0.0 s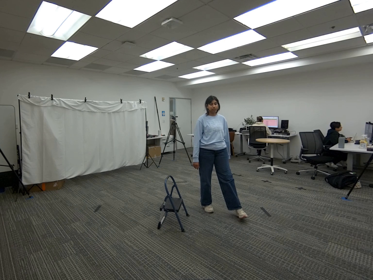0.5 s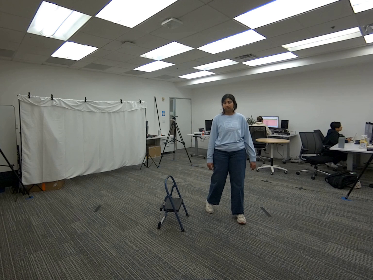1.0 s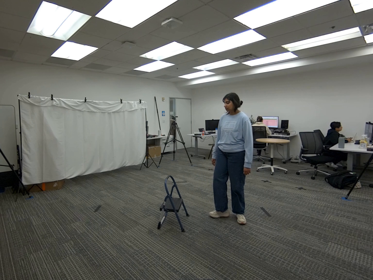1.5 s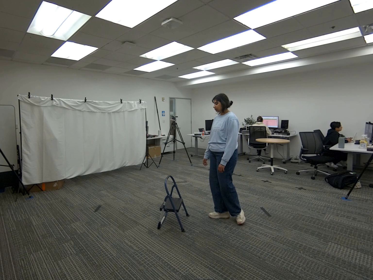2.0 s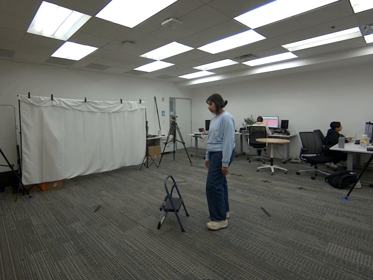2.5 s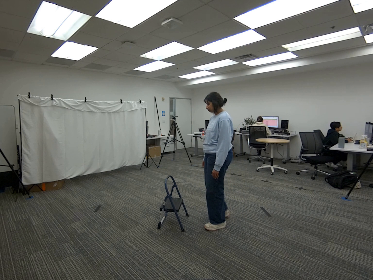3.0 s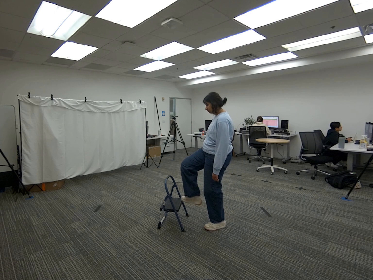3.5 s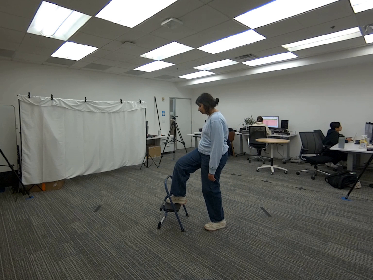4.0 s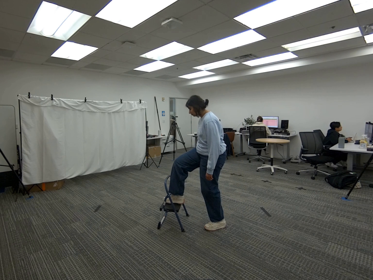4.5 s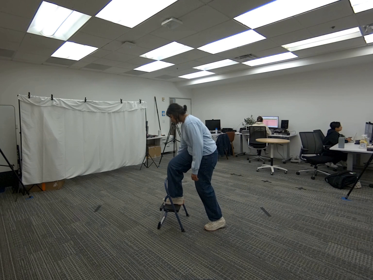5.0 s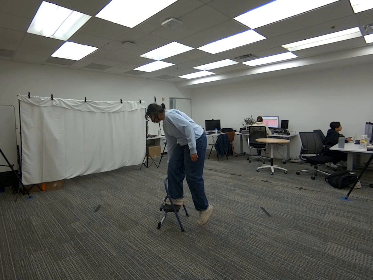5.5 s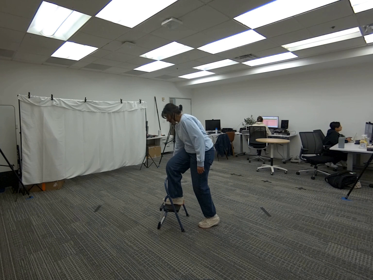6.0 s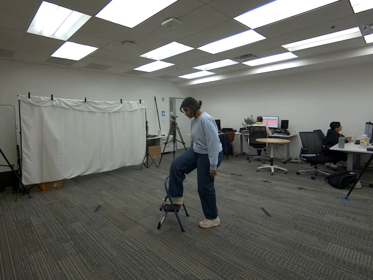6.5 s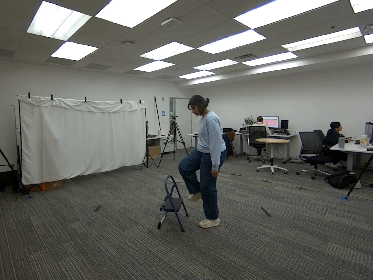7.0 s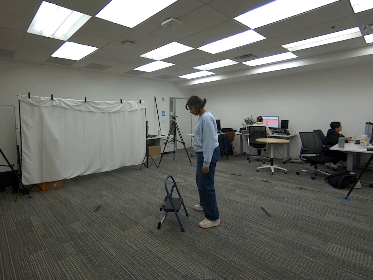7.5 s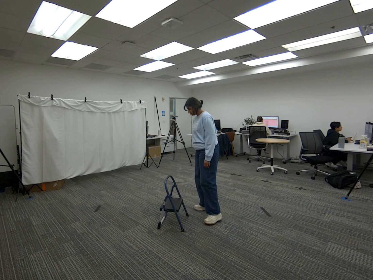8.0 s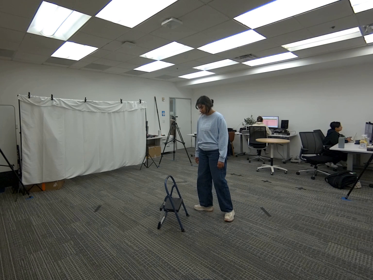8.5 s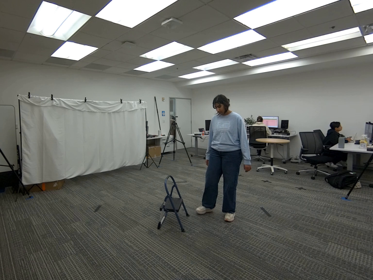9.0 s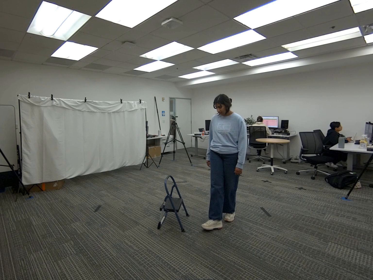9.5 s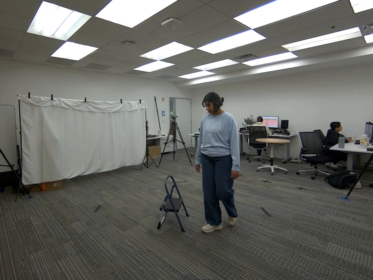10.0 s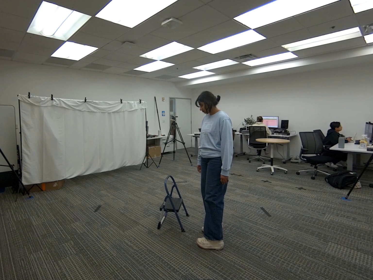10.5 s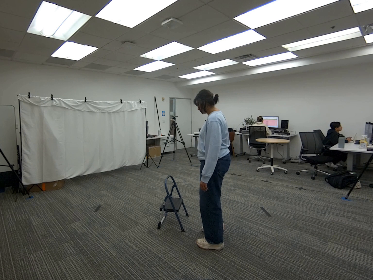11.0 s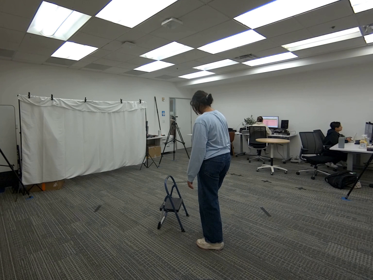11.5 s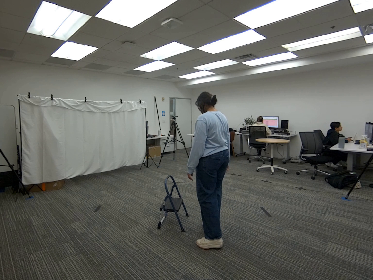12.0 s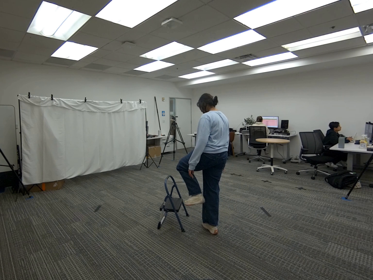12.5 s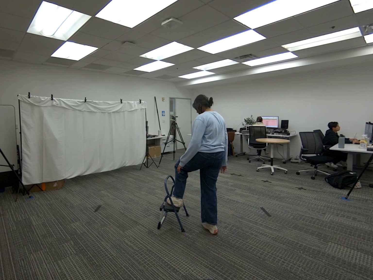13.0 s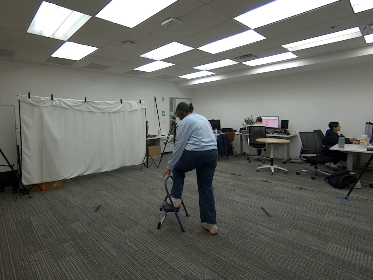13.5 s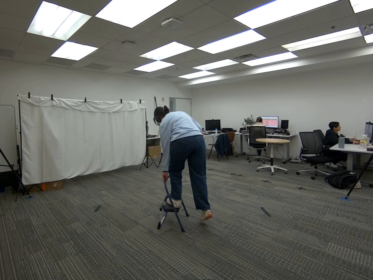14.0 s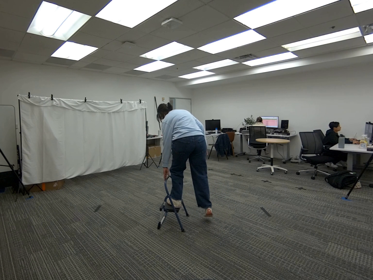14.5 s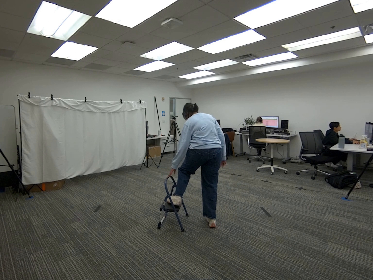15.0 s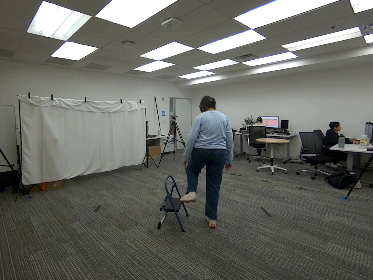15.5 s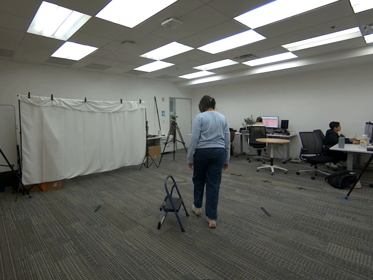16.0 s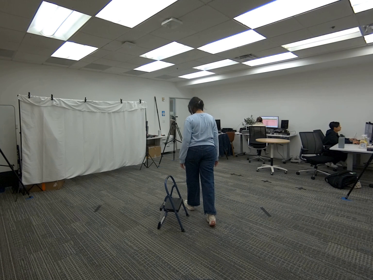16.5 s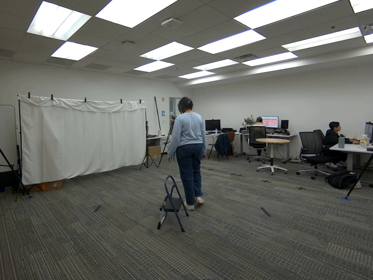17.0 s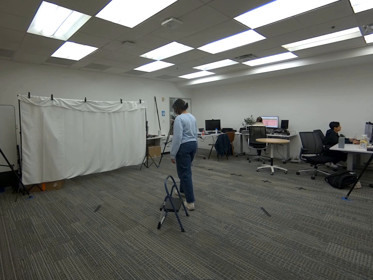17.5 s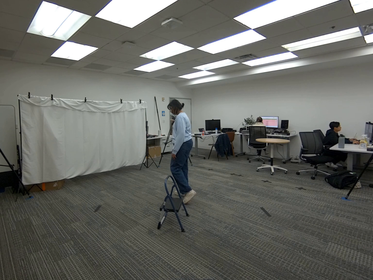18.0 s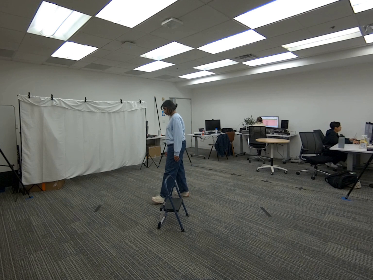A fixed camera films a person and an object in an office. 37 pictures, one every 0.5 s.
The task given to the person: Walk over to the step ladder and step onto the step ladder using one foot while the other foot is in the air.
